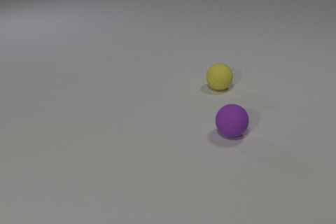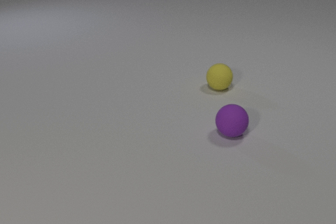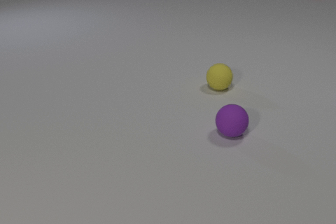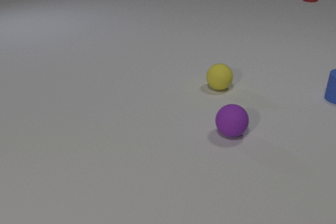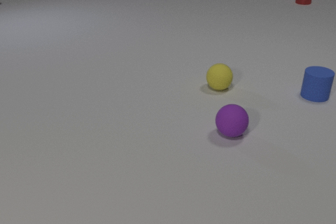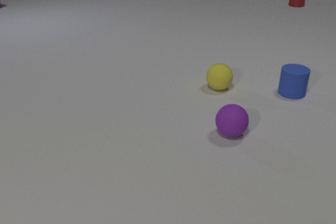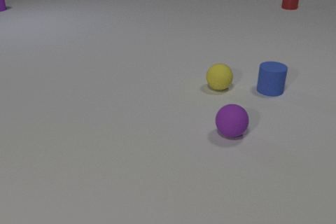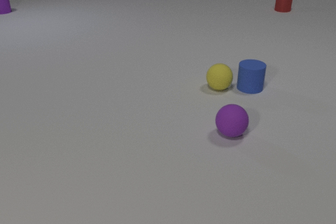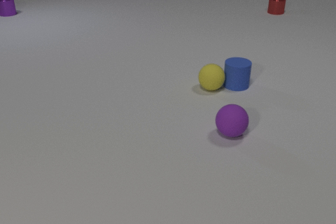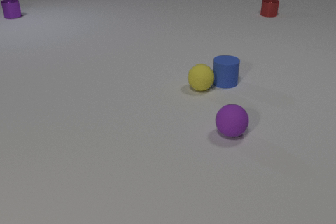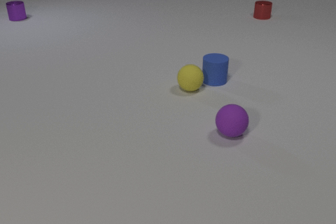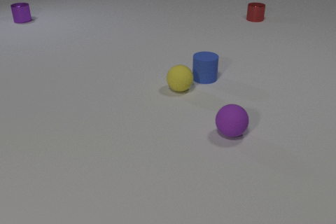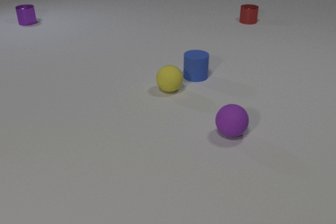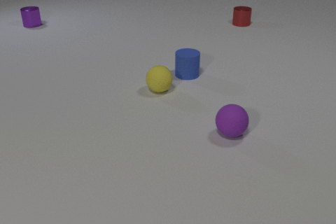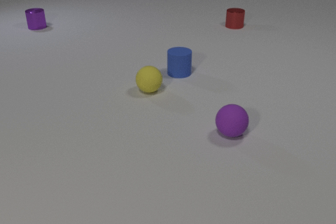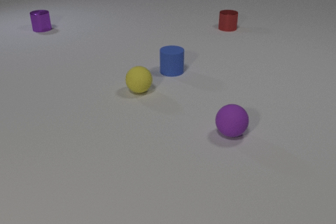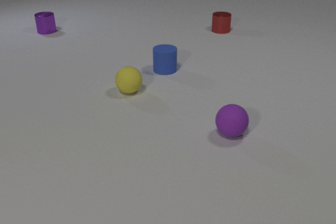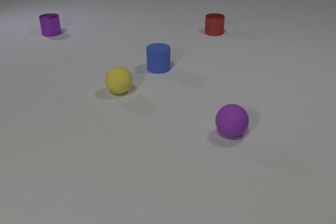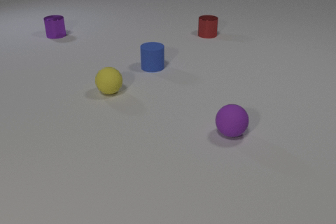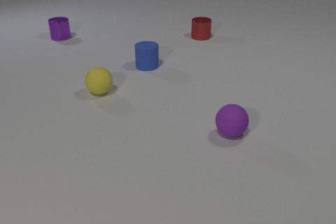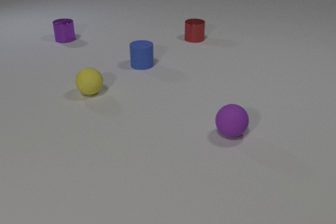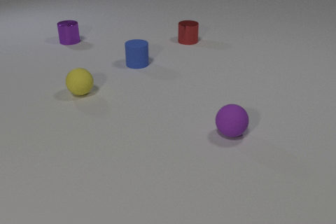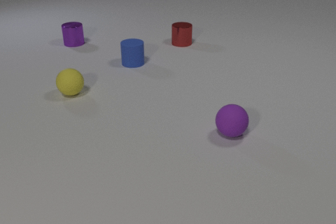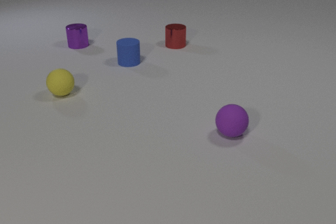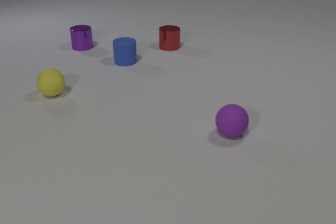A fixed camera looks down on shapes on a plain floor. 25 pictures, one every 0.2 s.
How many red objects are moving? 1.
What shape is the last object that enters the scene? cylinder.
How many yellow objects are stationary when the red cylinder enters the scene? 1.
0.0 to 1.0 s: The blue rubber cylinder comes in at the right edge, slides to the left. The purple metal cylinder comes in at the left edge. The red metal cylinder comes in at the top edge, slides toward the camera and to the left.
1.0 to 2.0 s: The blue rubber cylinder slides to the left. The yellow rubber sphere rolls to the left. The purple metal cylinder slides toward the camera and to the right. The red metal cylinder slides toward the camera and to the left. The blue rubber cylinder and the yellow rubber sphere collide.
2.0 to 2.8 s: The blue rubber cylinder slides to the left and away from the camera. The yellow rubber sphere rolls to the left. The purple metal cylinder slides toward the camera and to the right. The red metal cylinder slides toward the camera and to the left.
2.8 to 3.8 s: The blue rubber cylinder slides to the left and away from the camera. The yellow rubber sphere rolls to the left. The purple metal cylinder slides toward the camera and to the right. The red metal cylinder slides toward the camera and to the left.
3.8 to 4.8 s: The blue rubber cylinder slides to the left and away from the camera. The yellow rubber sphere rolls to the left. The purple metal cylinder slides toward the camera and to the right. The red metal cylinder slides to the left and toward the camera.
